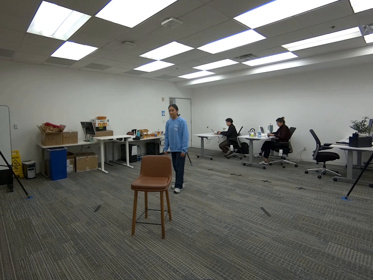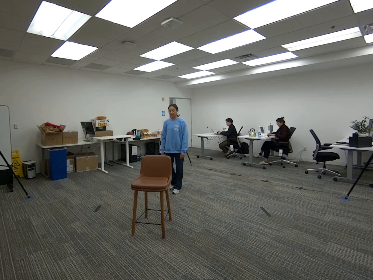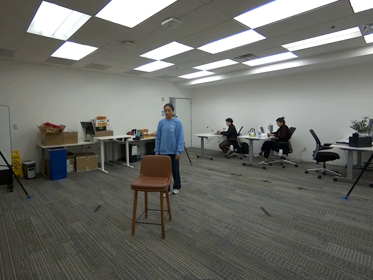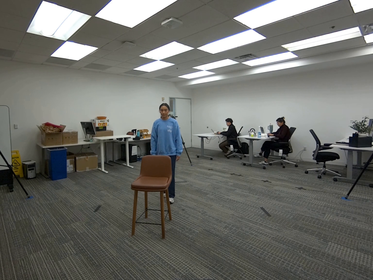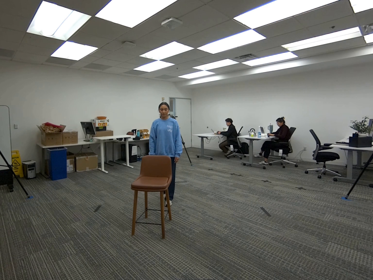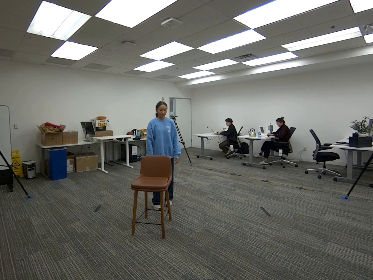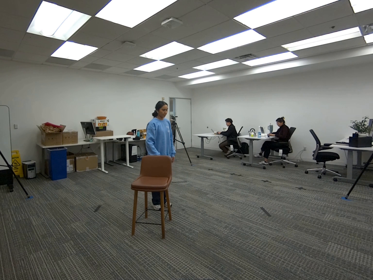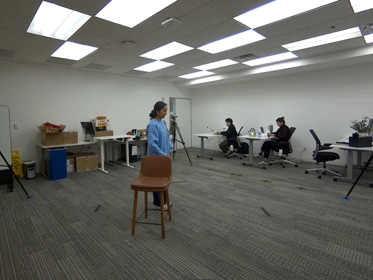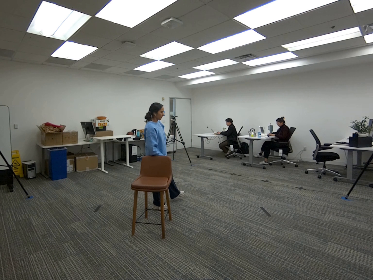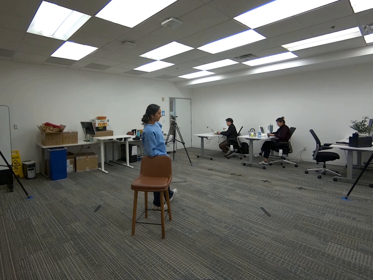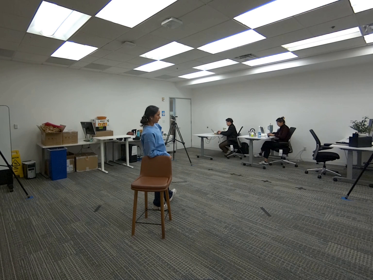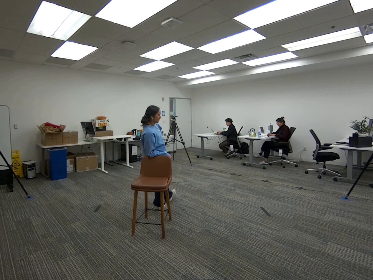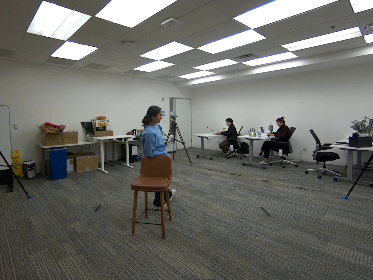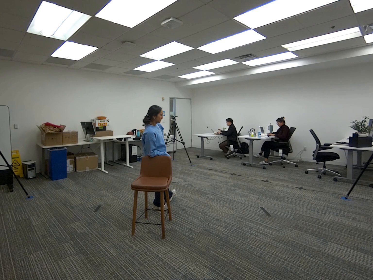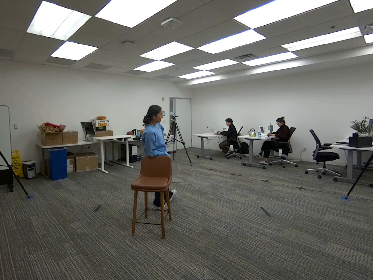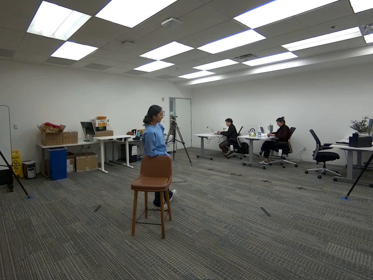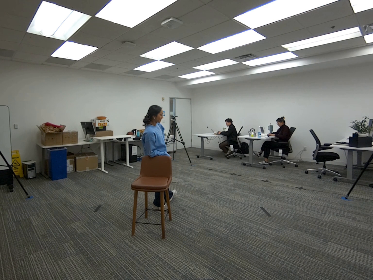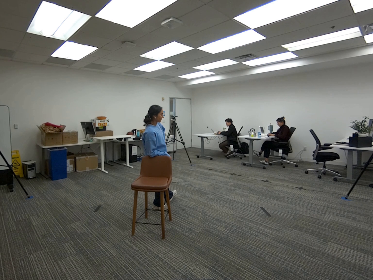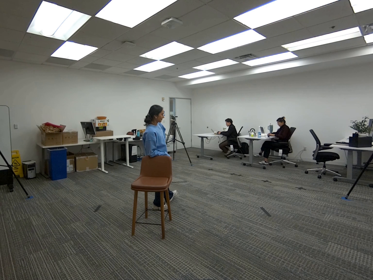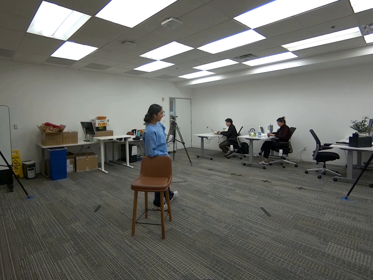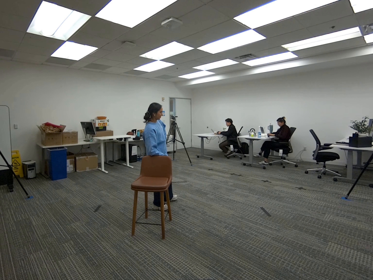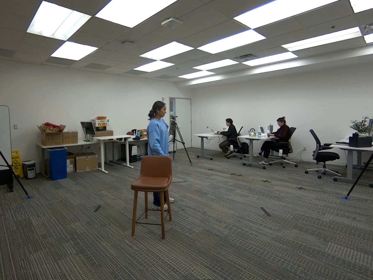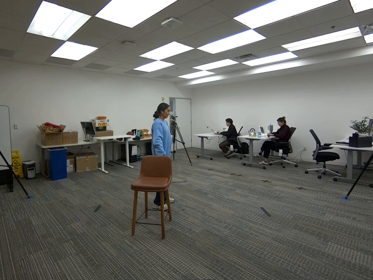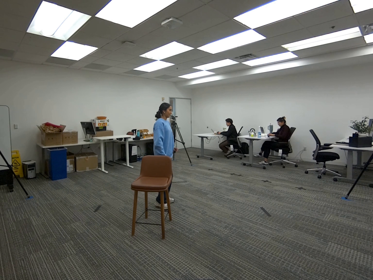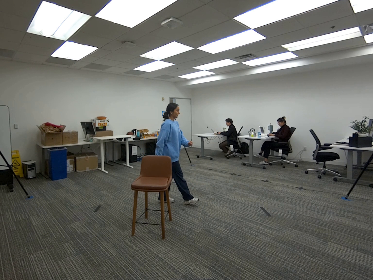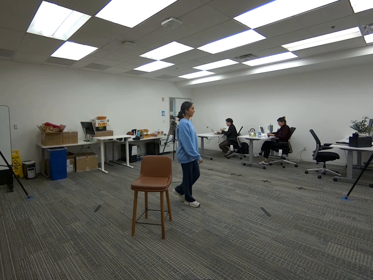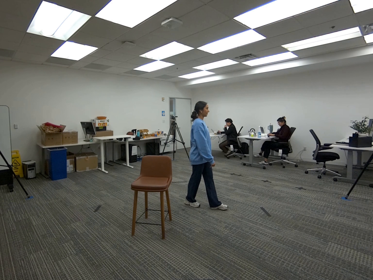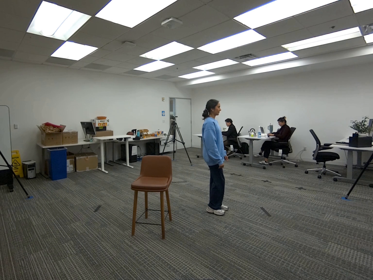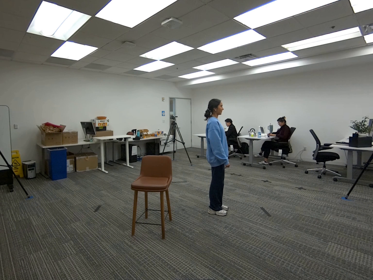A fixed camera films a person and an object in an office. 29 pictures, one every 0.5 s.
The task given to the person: Walk over to the tall bar stool and lean on the tall bar stool for a brief moment. Step away from the bar stool.
